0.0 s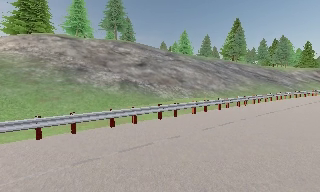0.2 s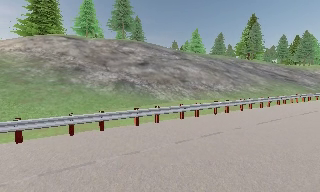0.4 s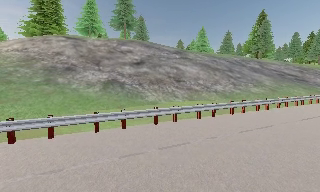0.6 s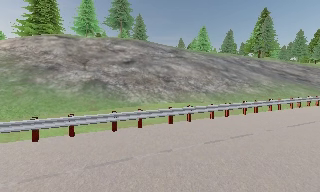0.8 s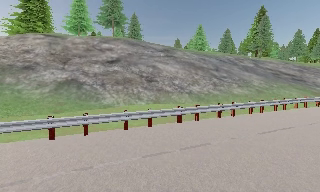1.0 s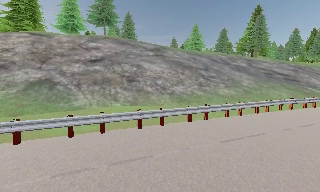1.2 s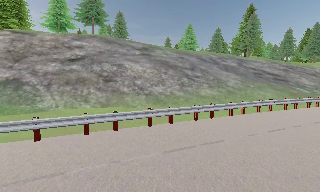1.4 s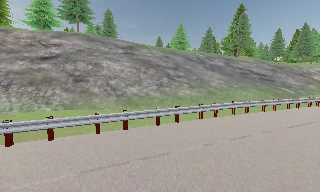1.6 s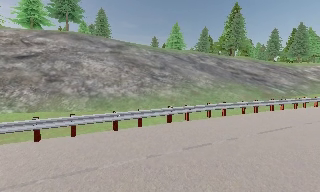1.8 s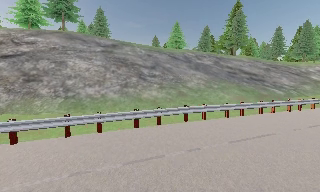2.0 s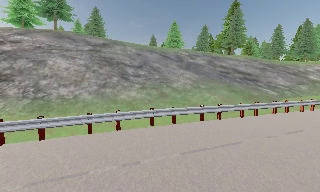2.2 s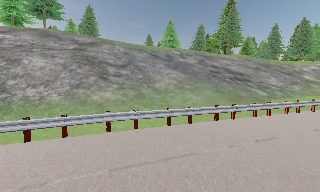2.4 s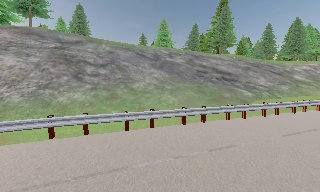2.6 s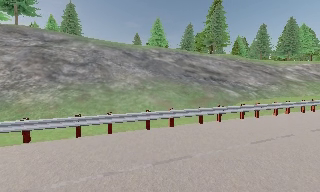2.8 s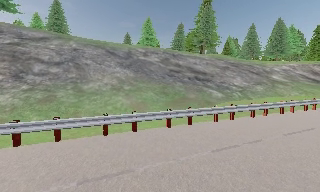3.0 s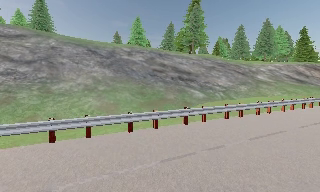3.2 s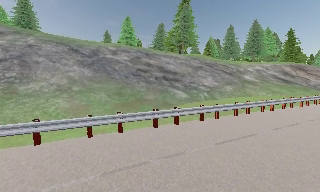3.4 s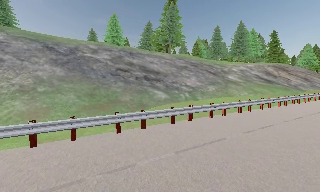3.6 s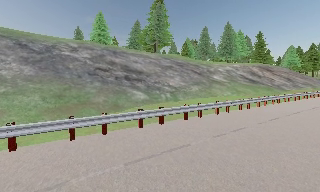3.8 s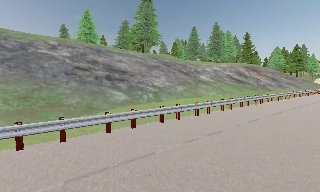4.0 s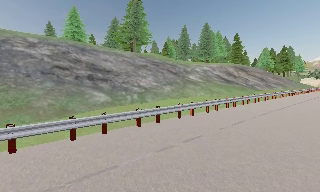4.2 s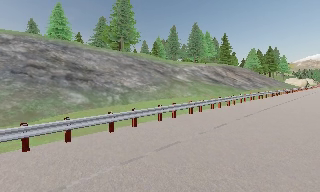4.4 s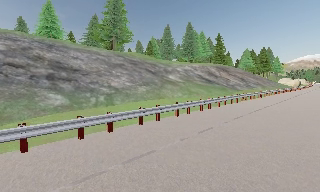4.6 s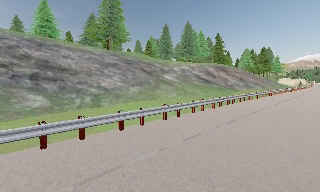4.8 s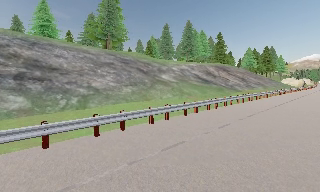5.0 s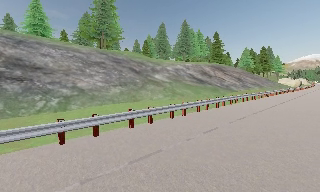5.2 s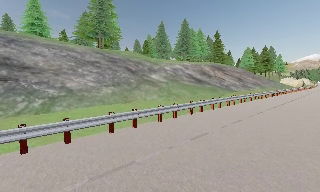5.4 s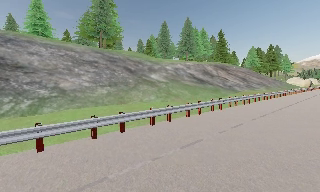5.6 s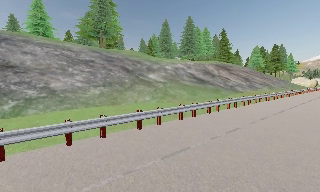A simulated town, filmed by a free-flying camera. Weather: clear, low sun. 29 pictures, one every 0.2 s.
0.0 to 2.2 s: The camera travels to its right and forward, about 20 m, so close, fixed things drift to the left.
2.2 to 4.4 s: The camera pans to its right, which is clockwise from overhead, by about 25 degrees. It travels to its right and forward, about 13 m, so close, fixed things drift to the left. It loses speed.
4.4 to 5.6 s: The camera travels forward and to its right, about 6 m, so what stands in front looms larger.
The film runs forward here.
